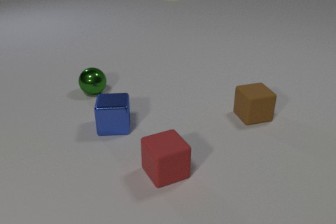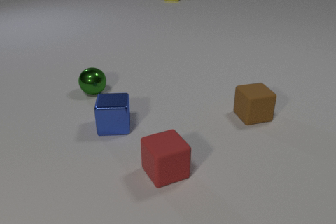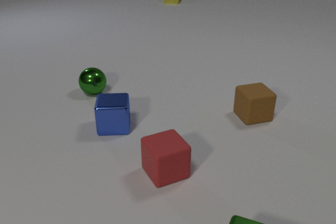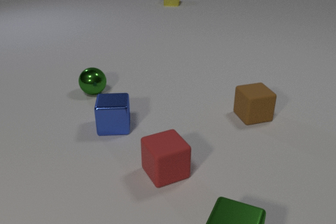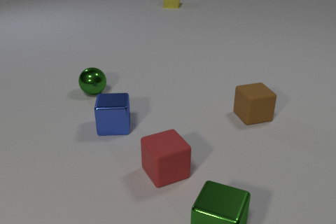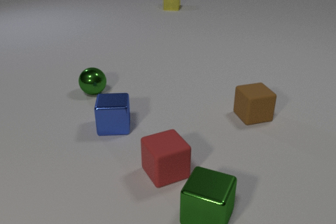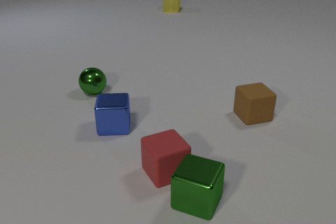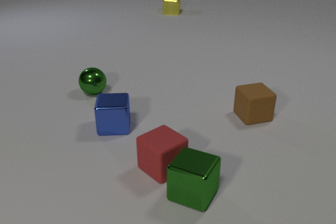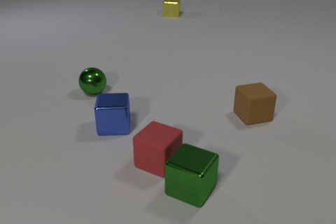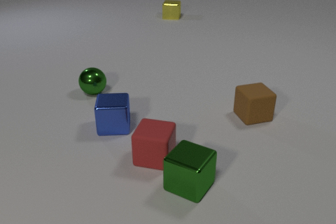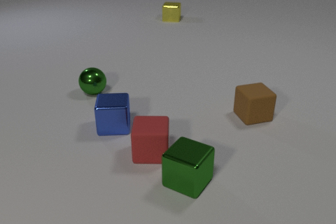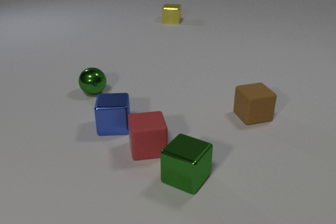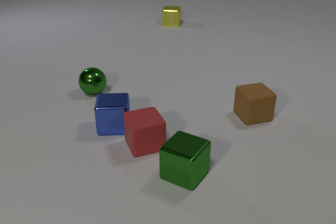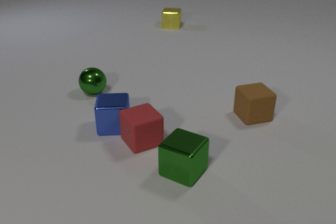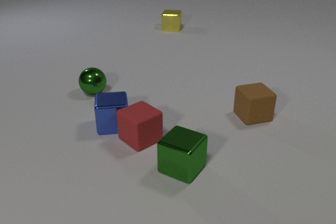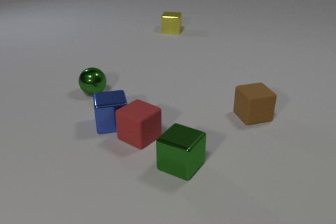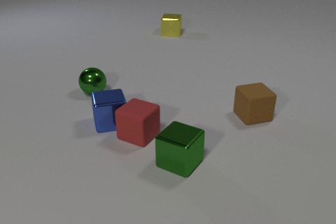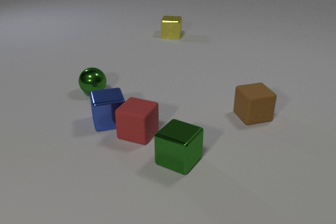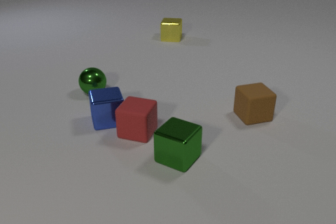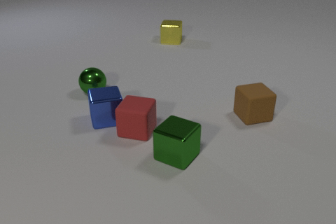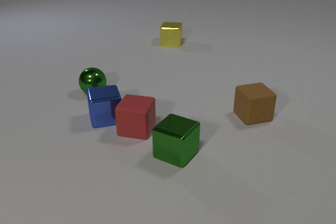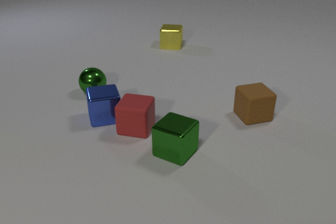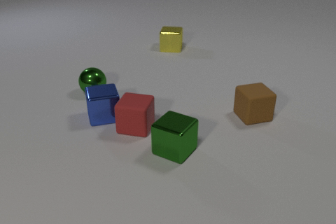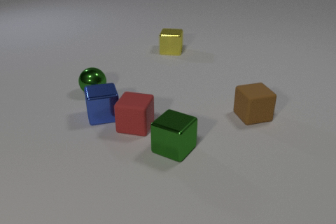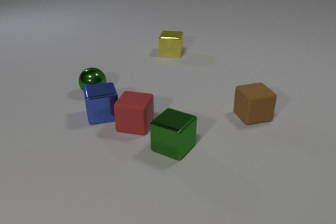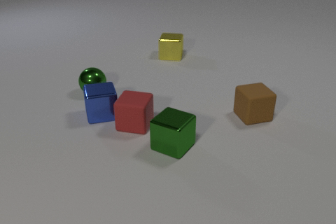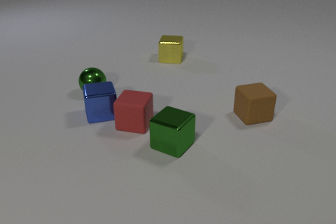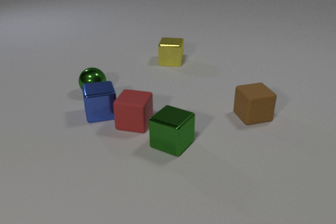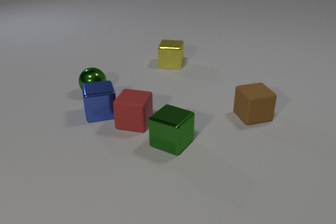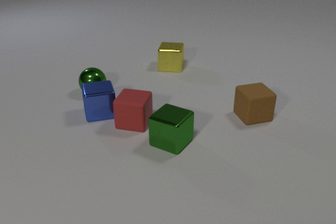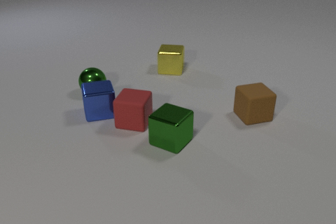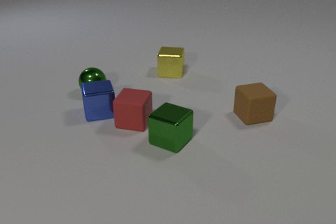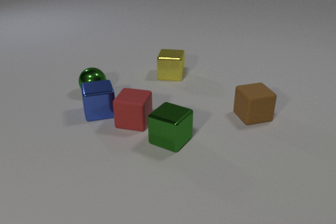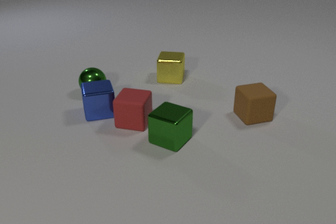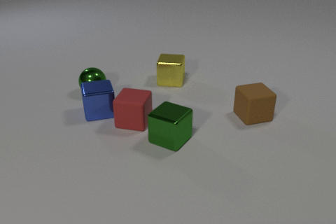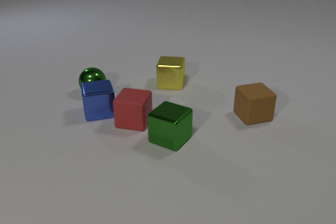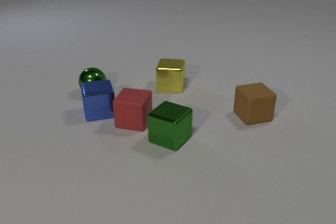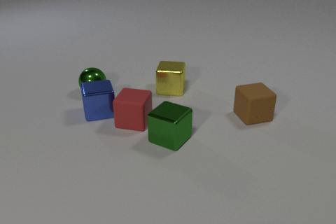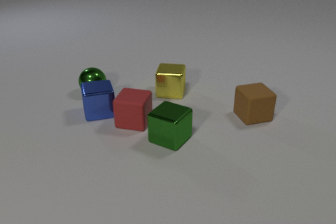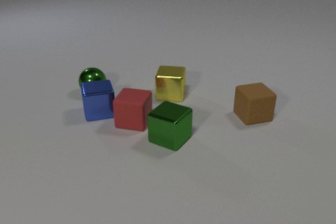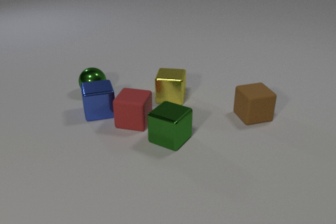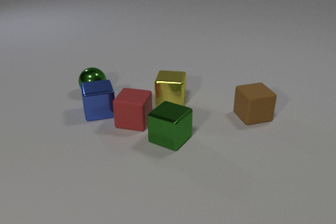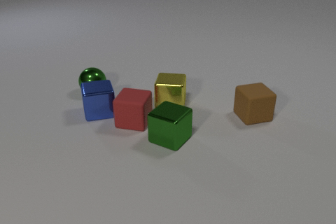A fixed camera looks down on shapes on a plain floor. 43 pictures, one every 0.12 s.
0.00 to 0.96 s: The green metal cube comes in at the bottom edge, slides away from the camera and to the left. The red rubber cube slides away from the camera, spins so that its near face slides to the right, counterclockwise seen from above. The yellow metal cube slides toward the camera. The green metal cube and the red rubber cube collide.
0.96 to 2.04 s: The green metal cube slides away from the camera. The red rubber cube slides away from the camera, spins so that its near face slides to the right, counterclockwise seen from above. The blue metal cube slides away from the camera. The yellow metal cube slides toward the camera. The red rubber cube and the blue metal cube collide.
2.04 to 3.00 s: The green metal cube slides away from the camera. The red rubber cube slides away from the camera. The blue metal cube slides away from the camera and to the left. The yellow metal cube slides toward the camera.
3.00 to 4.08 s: The green metal cube slides away from the camera. The yellow metal cube slides toward the camera.
4.08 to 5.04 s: The yellow metal cube slides toward the camera.
What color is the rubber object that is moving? red.
What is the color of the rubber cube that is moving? red.
How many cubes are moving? 4.
